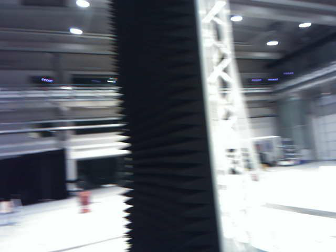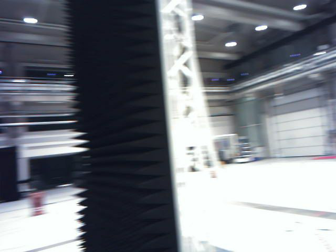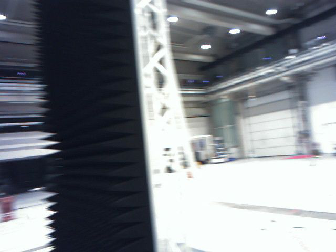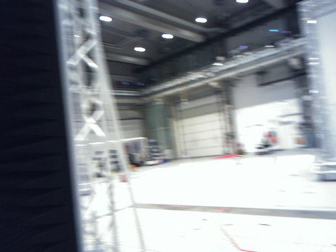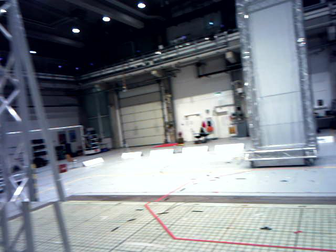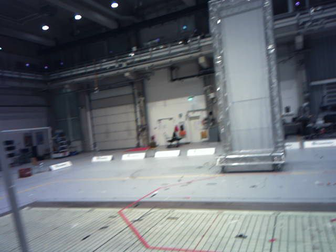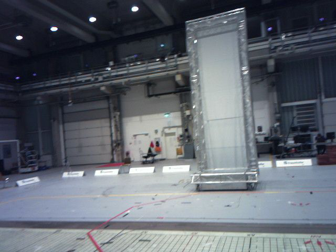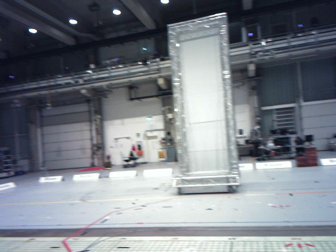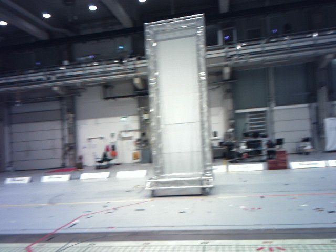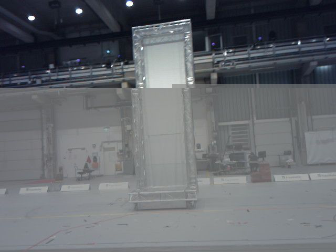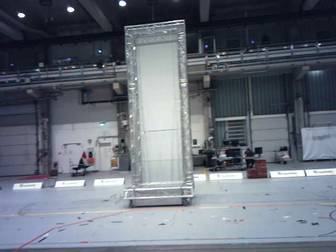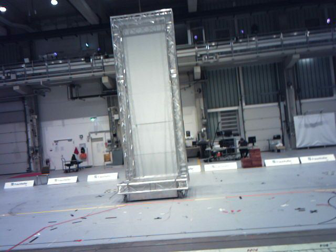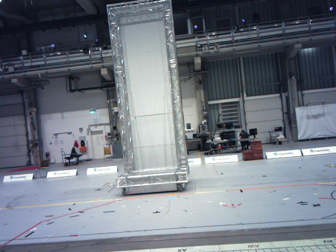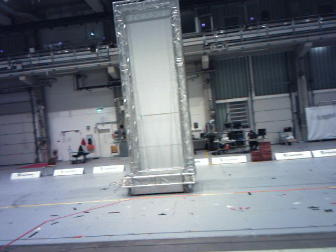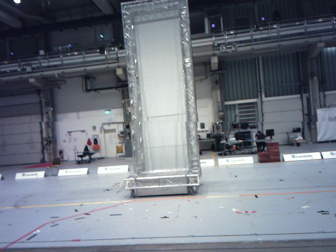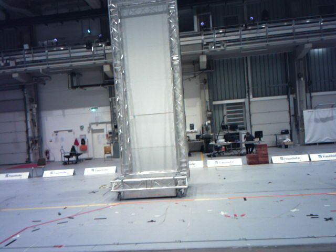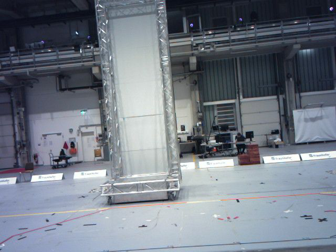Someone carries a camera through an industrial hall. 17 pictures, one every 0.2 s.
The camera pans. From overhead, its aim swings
clockwise.
The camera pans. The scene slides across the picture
to the left.
0.0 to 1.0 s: The scene slides to the left, as the camera pans about 45 degrees to its right. It travels forward, about 0.7 m. Its aim tips downward by about 10 degrees, and the scene shifts upward.
1.0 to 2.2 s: The scene slides to the left, as the camera pans about 20 degrees to its right. It travels forward, about 1 m, so what stands in front looms larger. It gains speed.
2.2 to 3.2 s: The camera travels forward, about 0.8 m, so what stands in front looms larger.
The film runs forward here.
